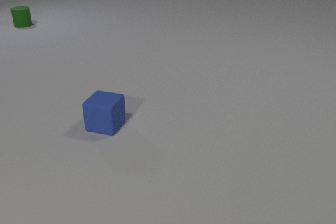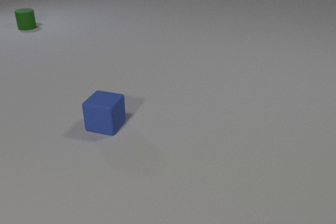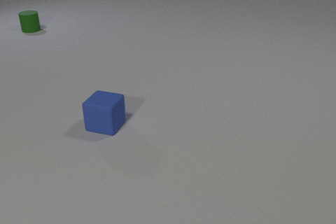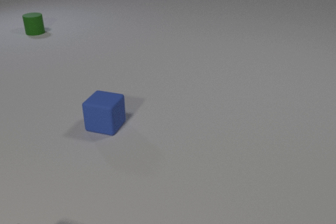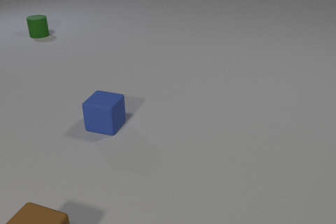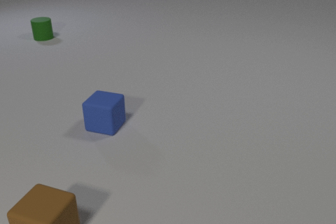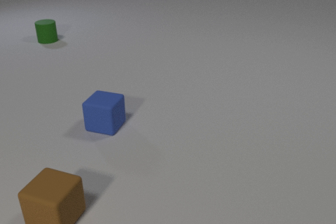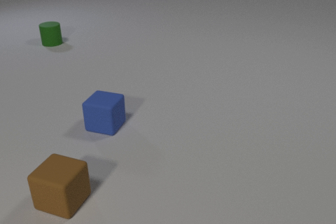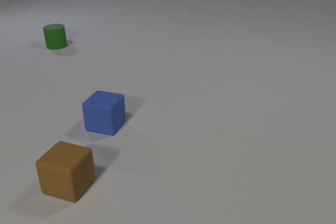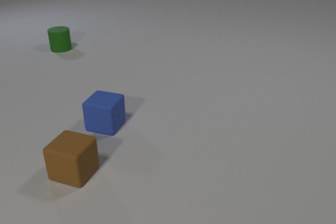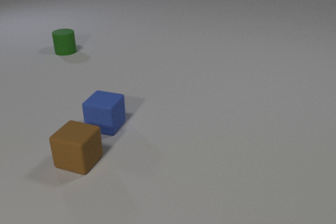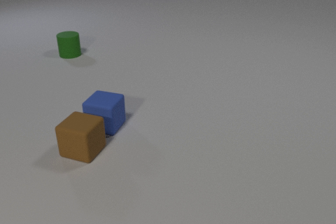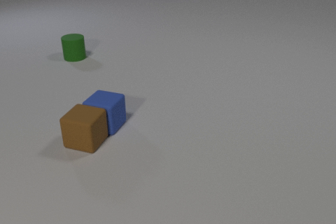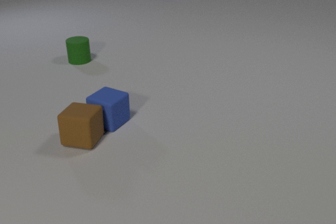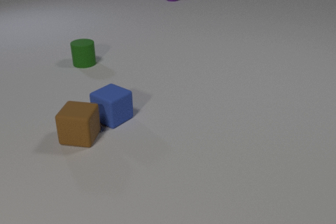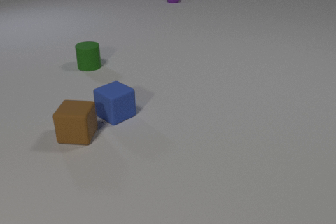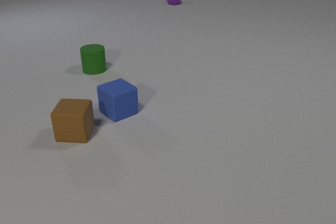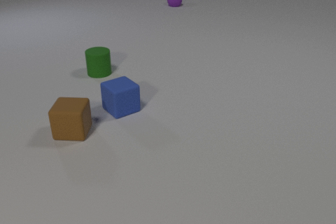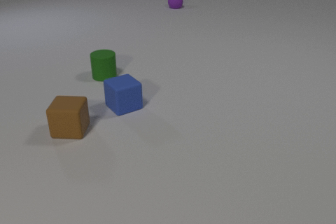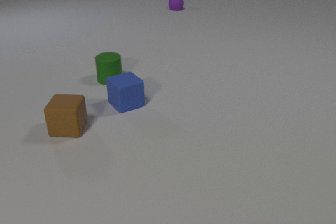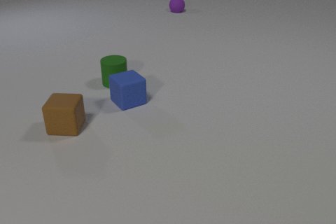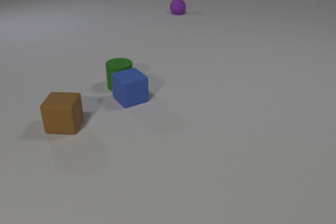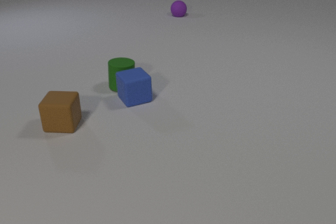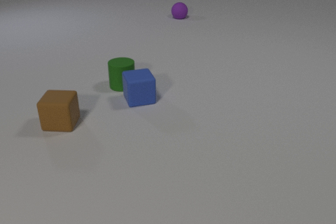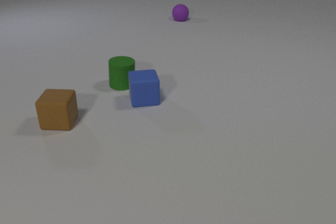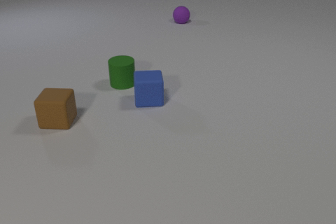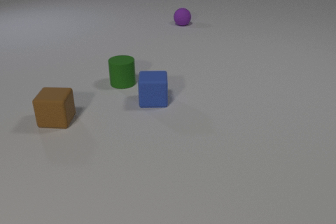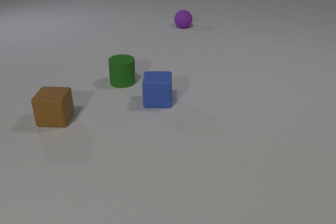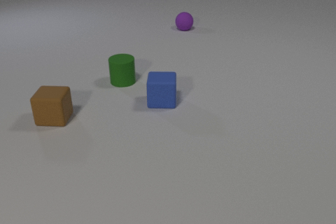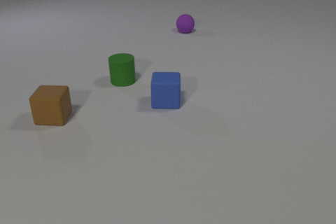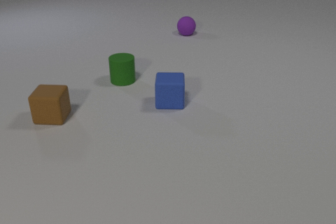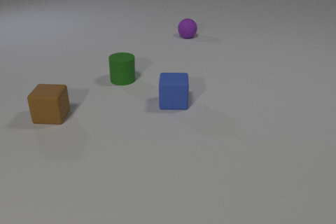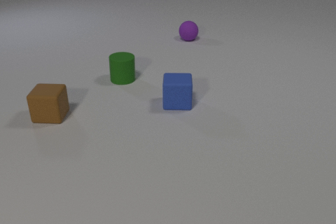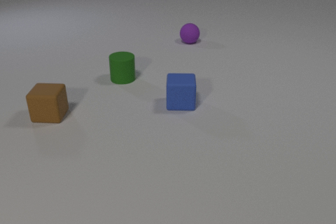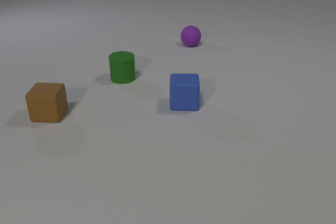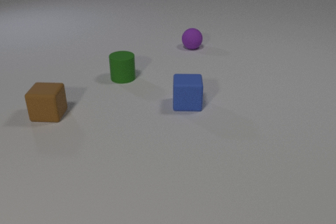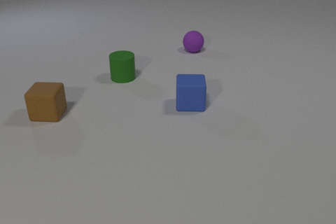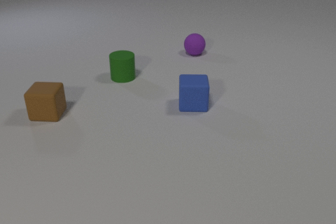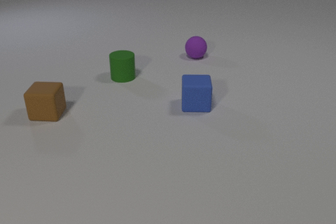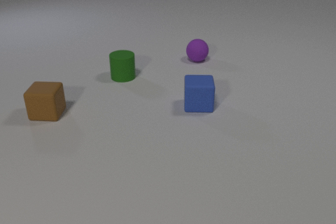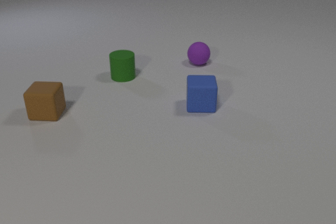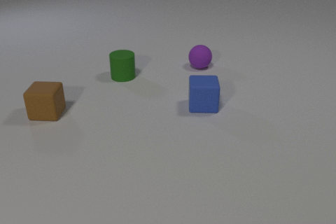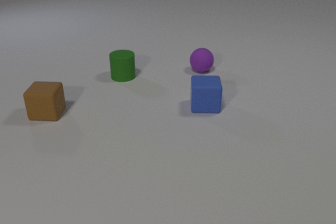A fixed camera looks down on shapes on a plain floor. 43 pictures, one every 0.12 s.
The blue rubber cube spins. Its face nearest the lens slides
to the left.
The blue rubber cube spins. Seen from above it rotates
clockwise.
0.00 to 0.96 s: The brown rubber cube comes in at the bottom edge, slides away from the camera. The green rubber cylinder slides toward the camera.
0.96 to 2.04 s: The brown rubber cube slides away from the camera. The blue rubber cube slides away from the camera and to the right, spins so that its near face slides to the left, clockwise seen from above. The green rubber cylinder slides toward the camera and to the right. The purple rubber sphere comes in at the top edge, rolls toward the camera. The brown rubber cube and the blue rubber cube collide.
2.04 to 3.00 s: The brown rubber cube slides away from the camera and to the left. The blue rubber cube slides to the right and away from the camera, spins so that its near face slides to the left, clockwise seen from above. The green rubber cylinder slides toward the camera and to the right. The purple rubber sphere rolls toward the camera. The blue rubber cube and the green rubber cylinder collide.
3.00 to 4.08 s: The brown rubber cube slides away from the camera and to the left. The blue rubber cube slides to the right. The green rubber cylinder slides away from the camera. The purple rubber sphere rolls toward the camera.
4.08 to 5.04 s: The blue rubber cube slides to the right. The purple rubber sphere rolls toward the camera.
What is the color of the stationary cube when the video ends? brown.
What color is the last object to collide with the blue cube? green.
How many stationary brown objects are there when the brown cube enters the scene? 0.
